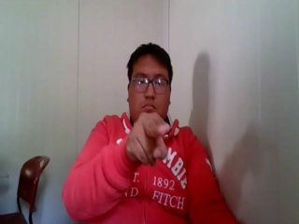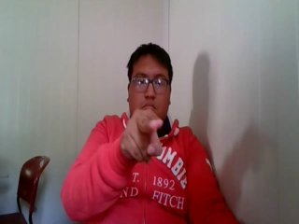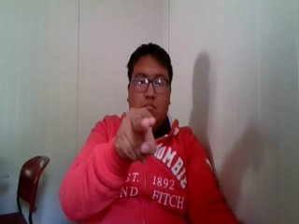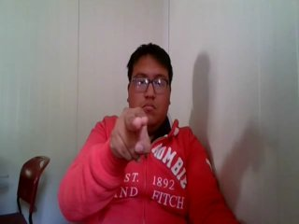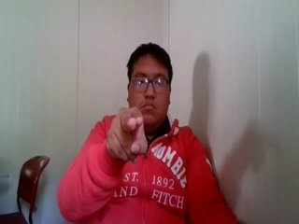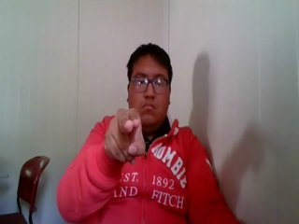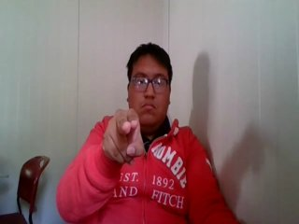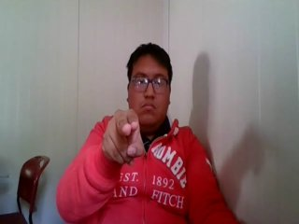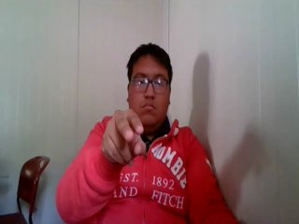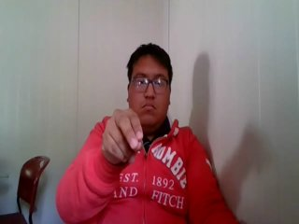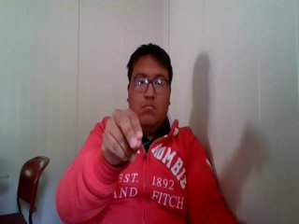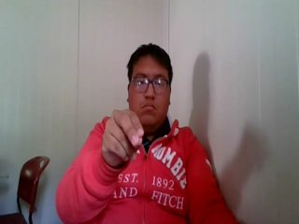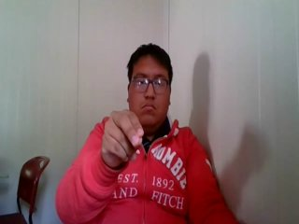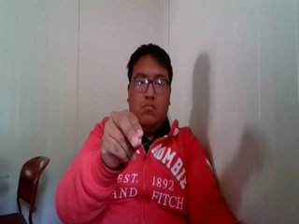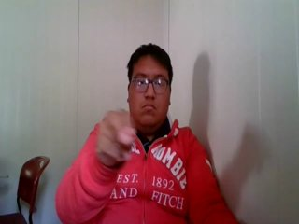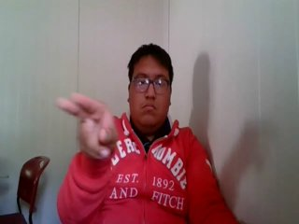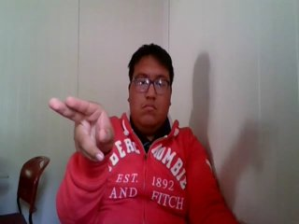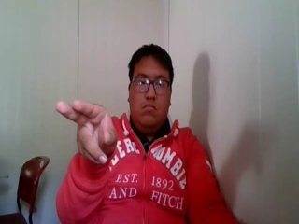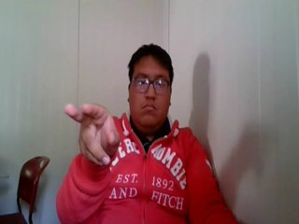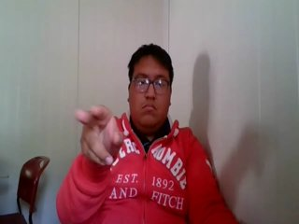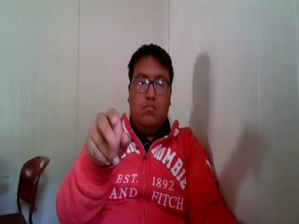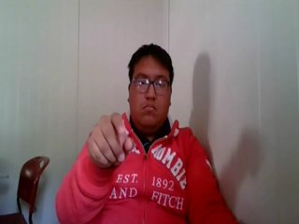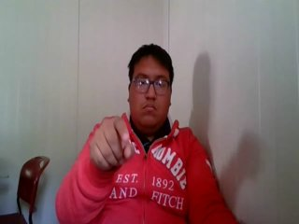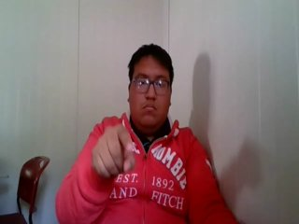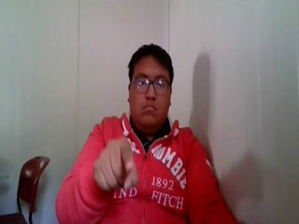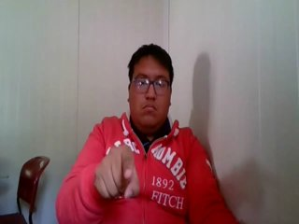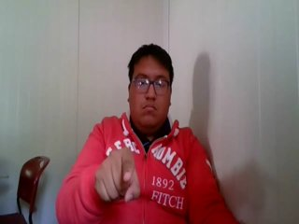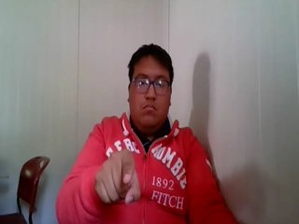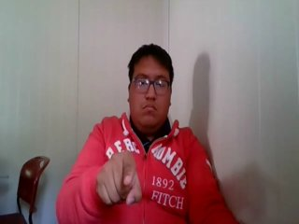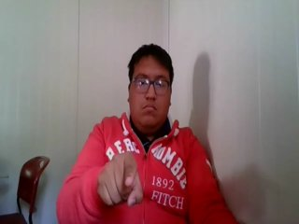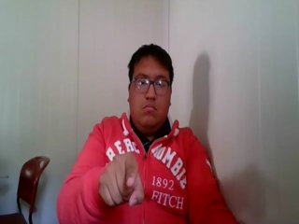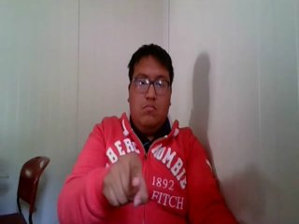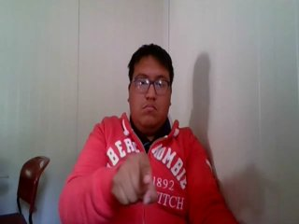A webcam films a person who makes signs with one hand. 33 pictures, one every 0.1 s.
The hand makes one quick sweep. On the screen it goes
to the left.
0.0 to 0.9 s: Pointing with two fingers.
1.0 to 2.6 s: On the screen the hand sweeps to the left. The name of the sign: Throw right.
2.7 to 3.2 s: Pointing with one finger.
